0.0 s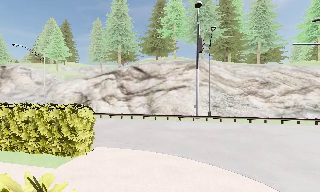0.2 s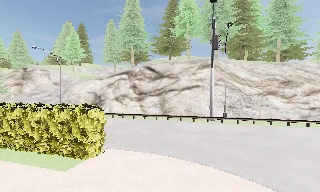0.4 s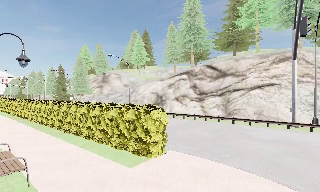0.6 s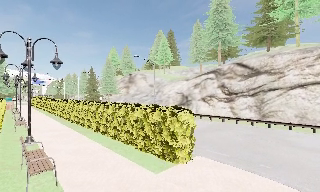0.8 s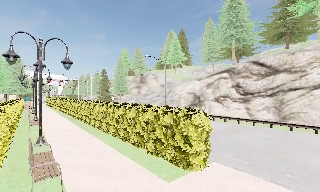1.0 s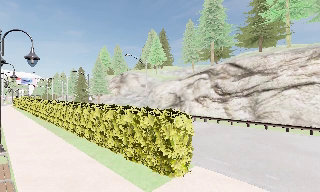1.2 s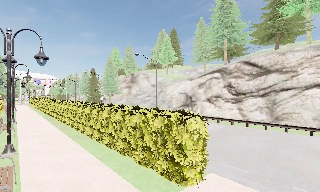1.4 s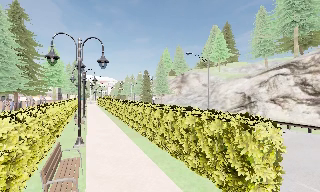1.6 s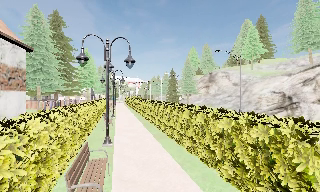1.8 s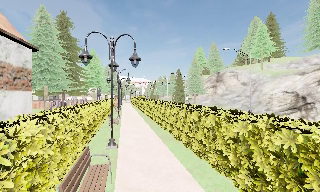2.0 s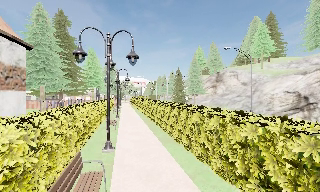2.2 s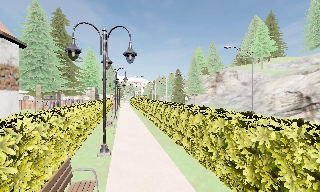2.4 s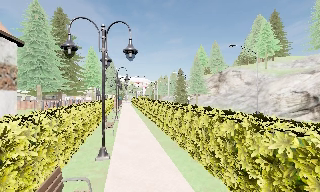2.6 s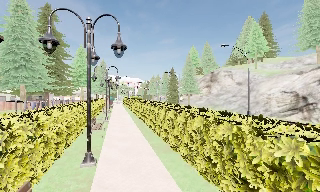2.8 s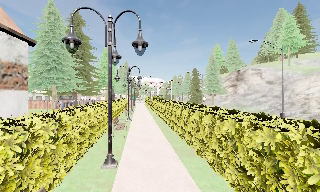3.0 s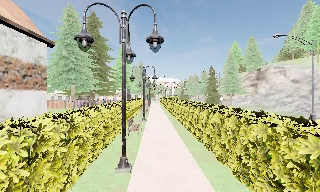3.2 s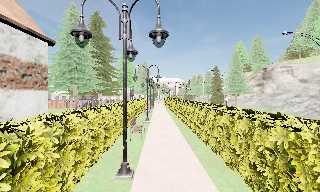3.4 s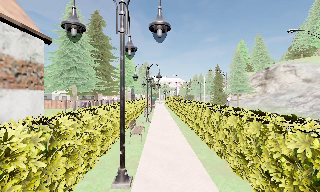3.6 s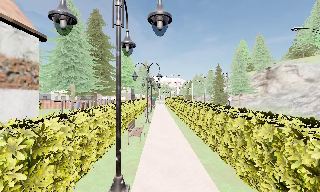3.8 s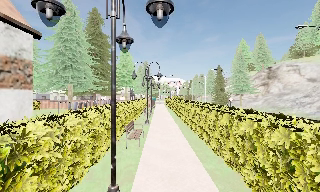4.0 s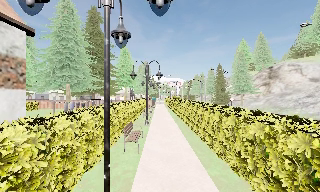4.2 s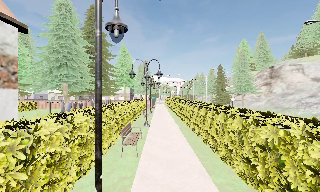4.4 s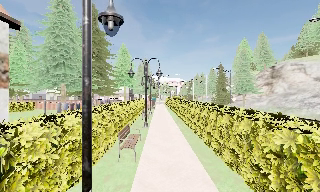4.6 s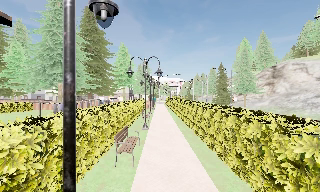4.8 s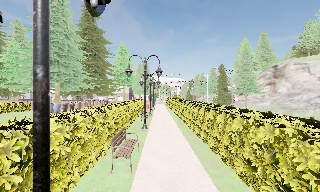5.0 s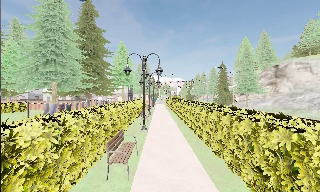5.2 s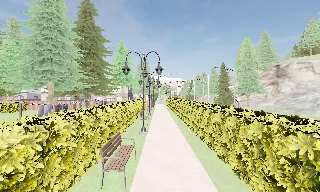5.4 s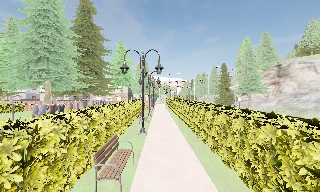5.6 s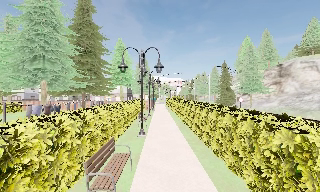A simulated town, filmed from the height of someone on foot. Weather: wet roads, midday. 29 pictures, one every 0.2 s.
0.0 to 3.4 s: The camera pans to its left, which is counterclockwise from overhead, by about 75 degrees. It travels forward, about 7 m.
3.4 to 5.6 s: The camera travels forward, about 4 m, so what stands in front looms larger.
The film runs forward here.
